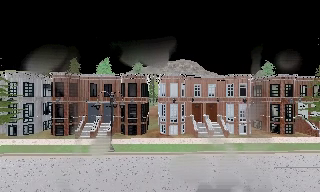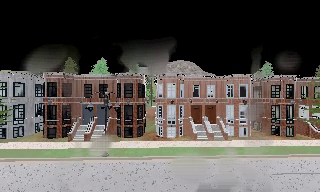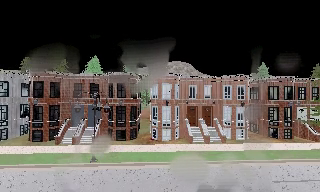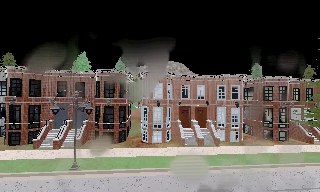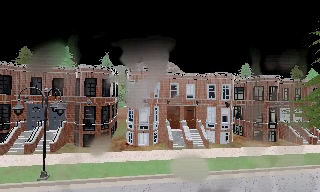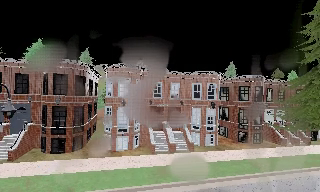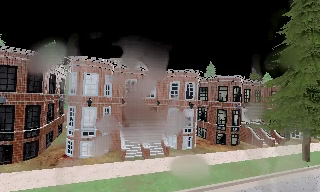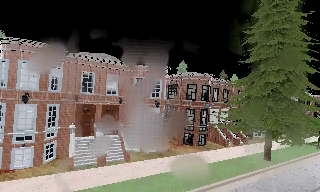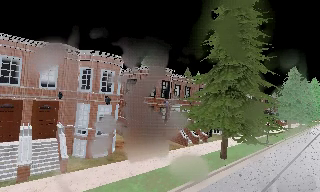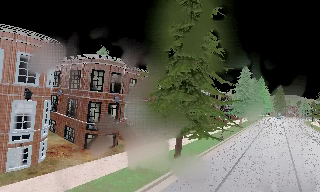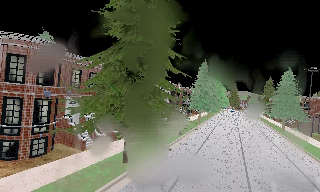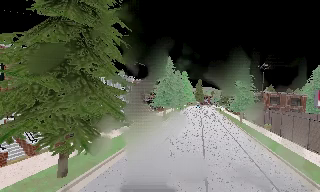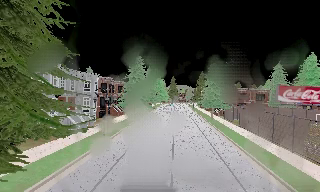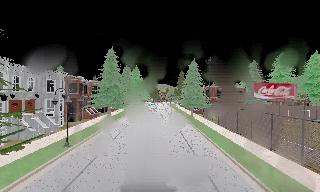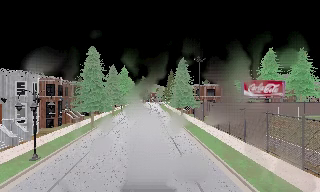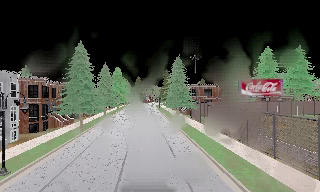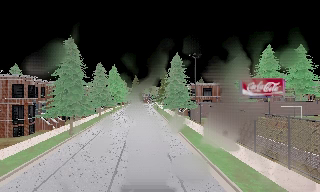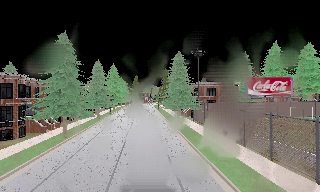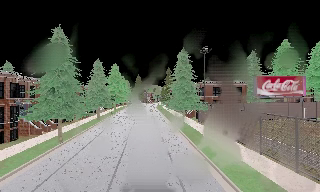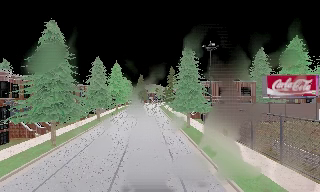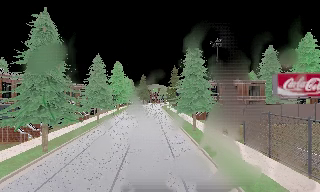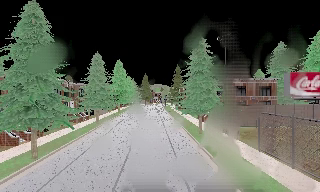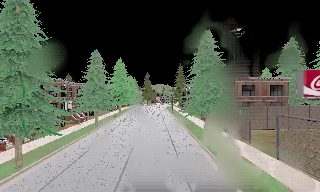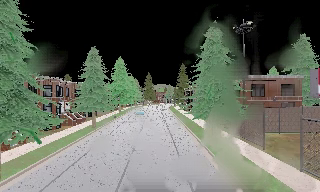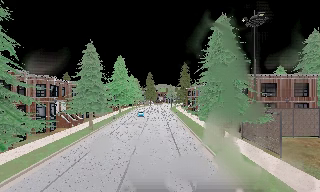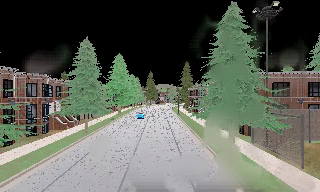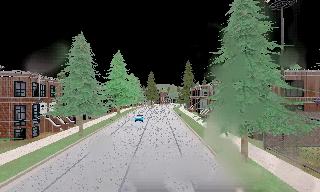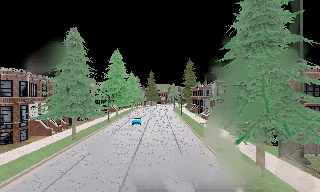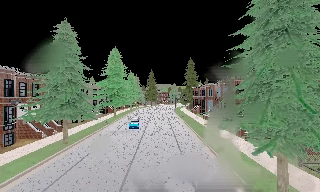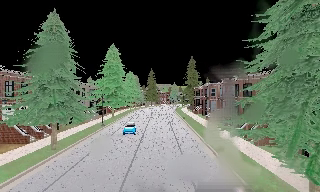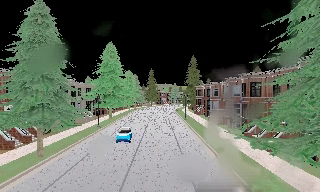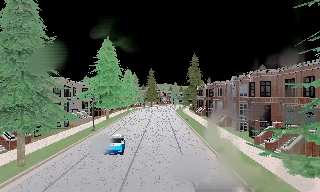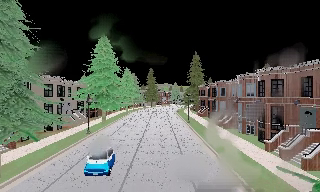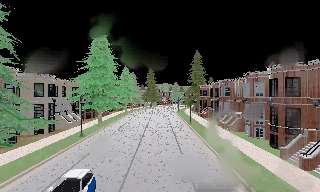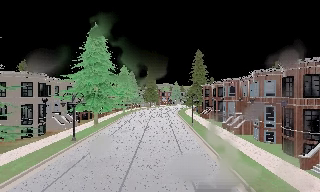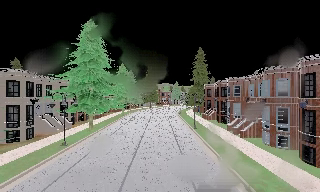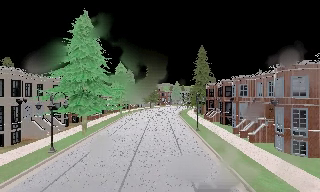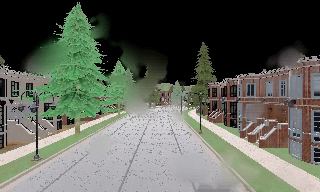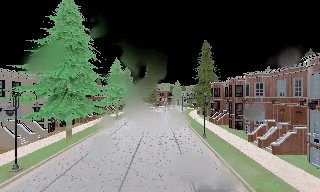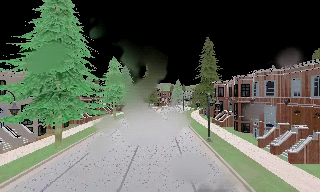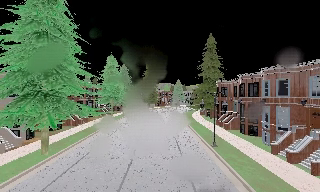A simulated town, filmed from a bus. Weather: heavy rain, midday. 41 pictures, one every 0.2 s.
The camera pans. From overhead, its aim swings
clockwise.
The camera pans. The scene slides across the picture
to the left.
0.0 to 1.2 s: The camera swings to its right by about 20 degrees, and the scene slides to the left. It travels forward, about 6 m, so what stands in front looms larger. It gains speed.
1.2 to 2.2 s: The camera pans to its right, which is clockwise from overhead, by about 55 degrees. It travels forward and to its right, about 9 m.
2.2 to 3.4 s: The scene slides to the left, as the camera pans about 20 degrees to its right. It travels forward, about 10 m, so what stands in front looms larger.
3.4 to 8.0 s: The camera travels forward, about 35 m, so what stands in front looms larger.
The film runs forward here.
